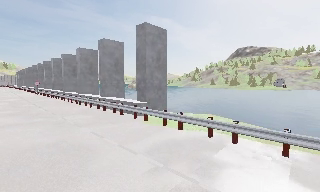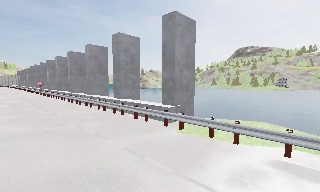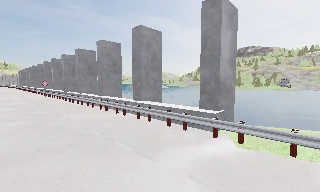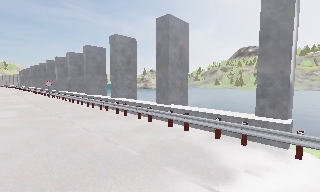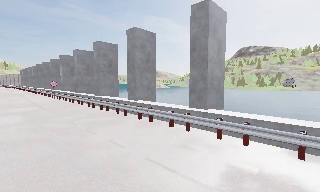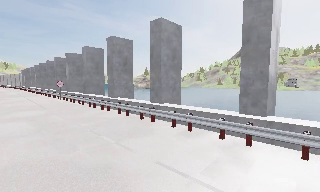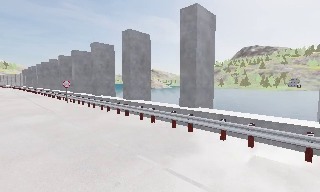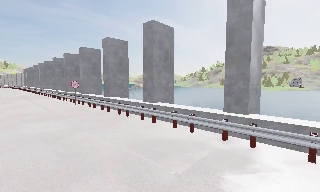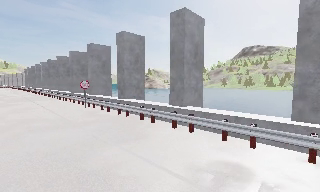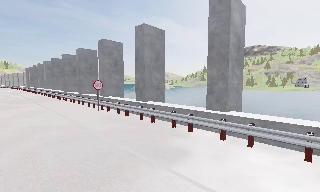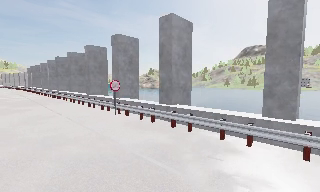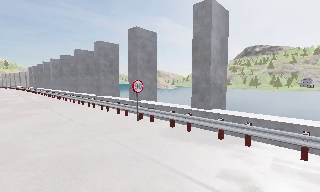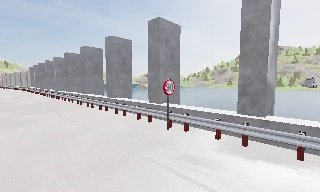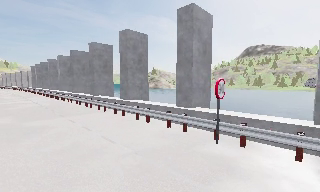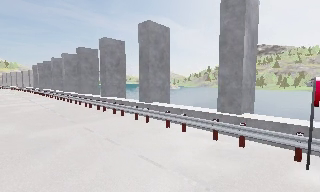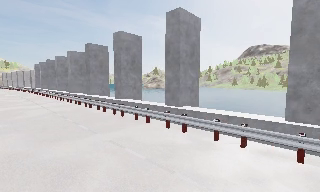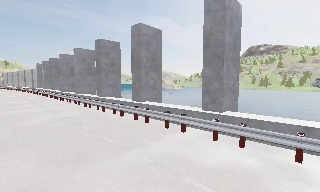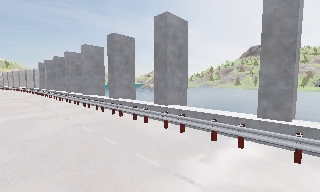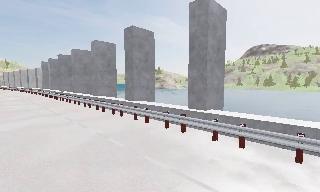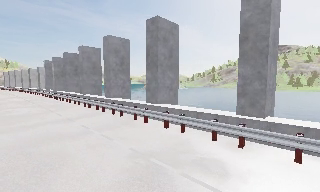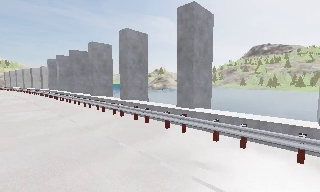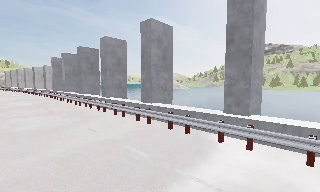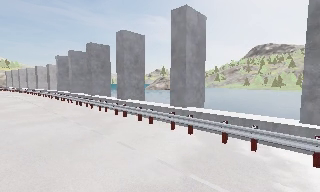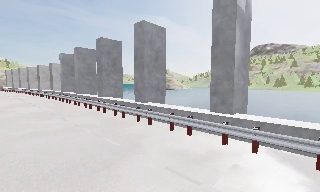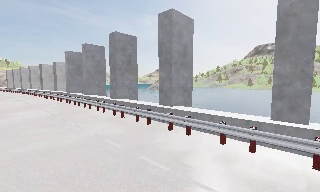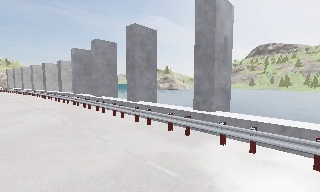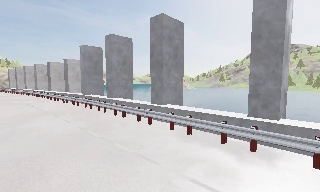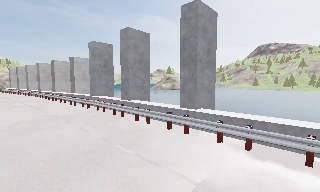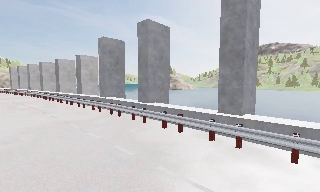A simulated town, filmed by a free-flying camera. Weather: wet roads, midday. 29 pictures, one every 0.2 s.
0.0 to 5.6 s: The camera travels to its left and forward, about 65 m, so close, fixed things drift to the right.
The film runs forward here.
